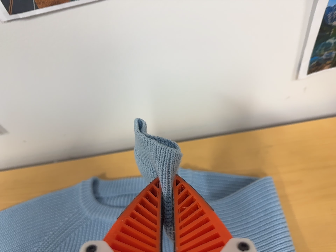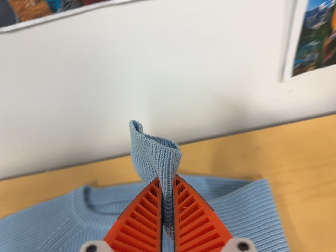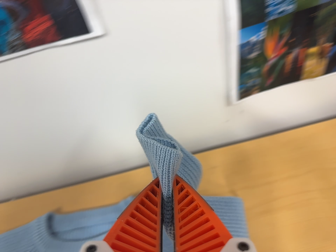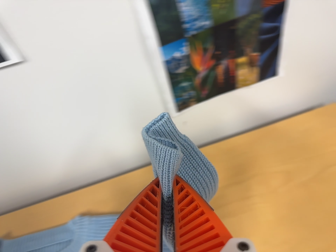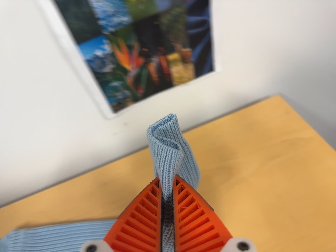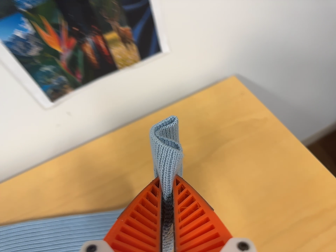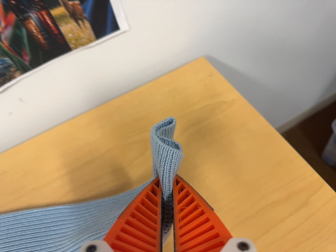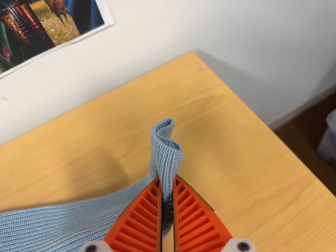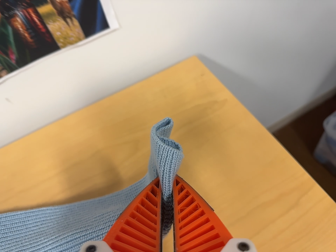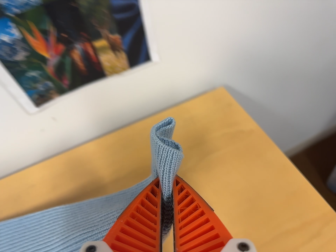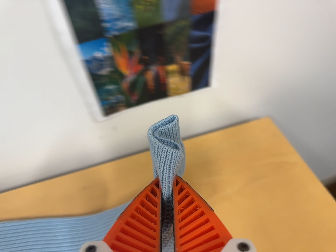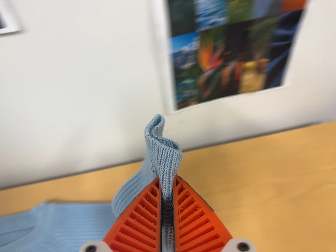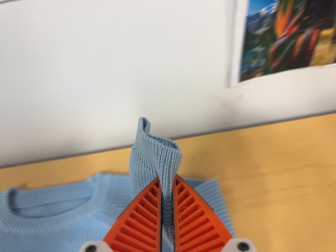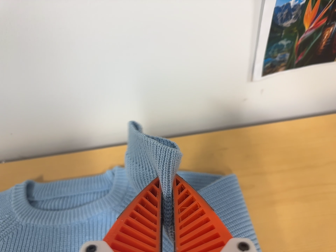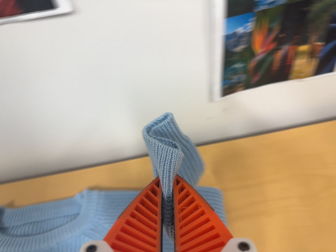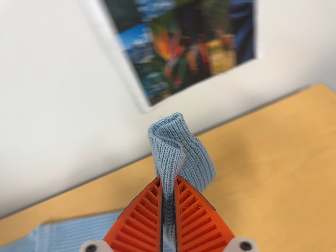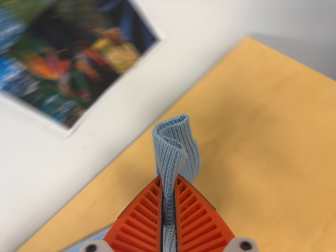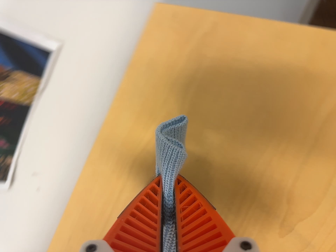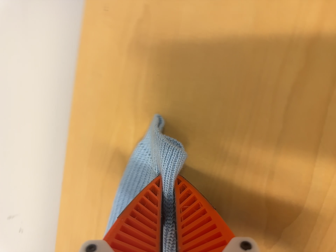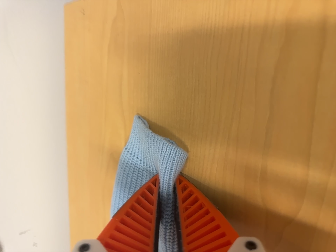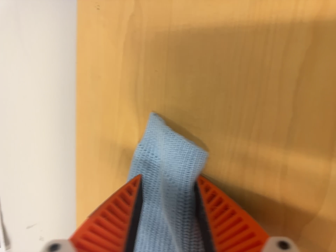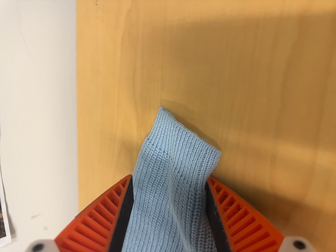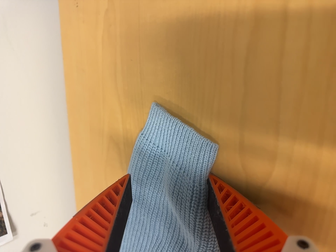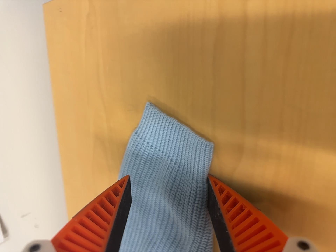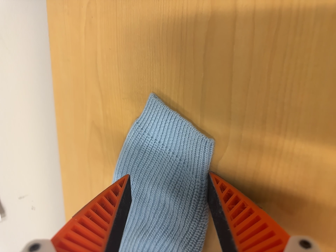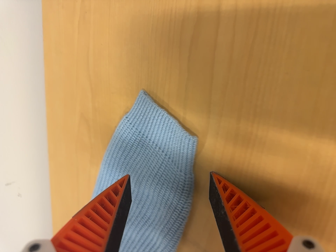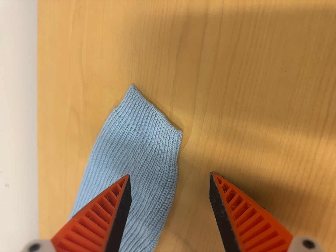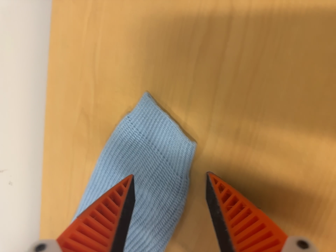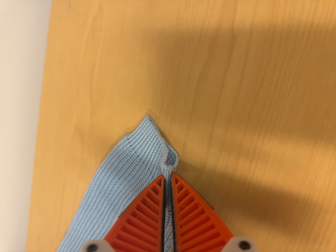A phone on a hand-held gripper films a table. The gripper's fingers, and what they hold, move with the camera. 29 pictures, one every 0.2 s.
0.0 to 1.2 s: The scene slides to the left, as the camera pans about 20 degrees to its right. It travels to its right, about 30 cm, so close, fixed things drift to the left. It rolls about its line of sight by about 15 degrees, and the scene rotates counterclockwise.
1.2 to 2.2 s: The camera travels to its left, about 18 cm, so close, fixed things drift to the right. It rolls about its line of sight by about 15 degrees, and the scene rotates clockwise.
2.2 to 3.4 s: The camera travels to its right, about 28 cm, so close, fixed things drift to the left. Its aim tips toward the bottom of its view by about 10 degrees. It rolls about its line of sight by about 50 degrees, and the scene rotates counterclockwise.
3.4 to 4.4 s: The camera travels to its right, about 10 cm. It rolls about its line of sight by about 25 degrees, and the scene rotates counterclockwise.
4.4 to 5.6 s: The camera travels backward, about 5 cm, so what stands in front gets smaller. It rolls about its line of sight by about 10 degrees, and the scene rotates clockwise.
The film runs backward here.
